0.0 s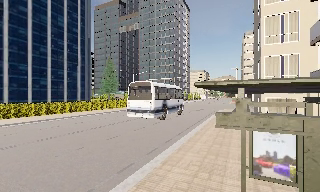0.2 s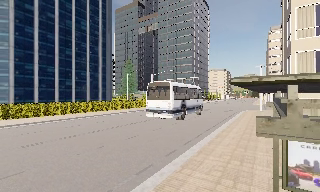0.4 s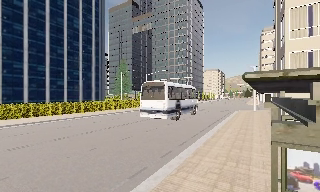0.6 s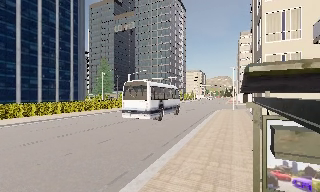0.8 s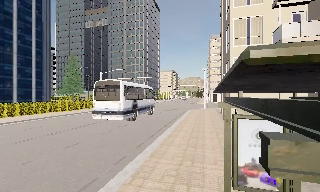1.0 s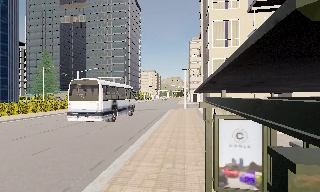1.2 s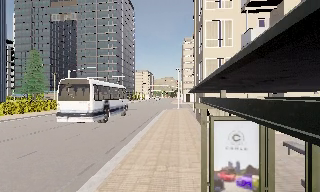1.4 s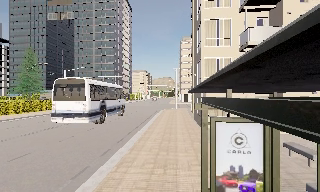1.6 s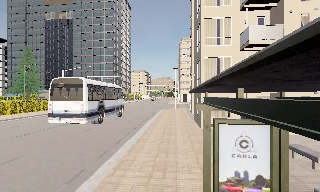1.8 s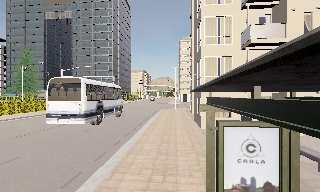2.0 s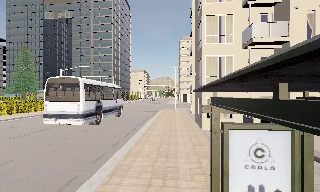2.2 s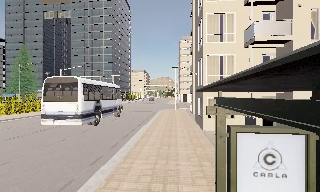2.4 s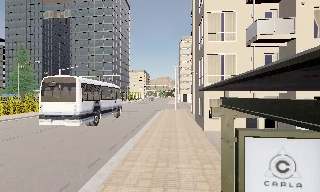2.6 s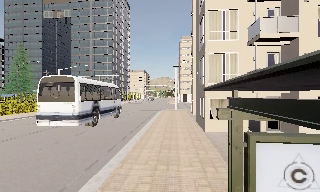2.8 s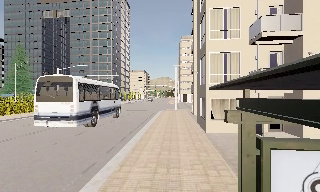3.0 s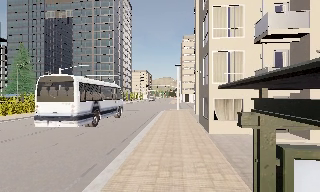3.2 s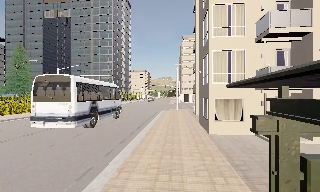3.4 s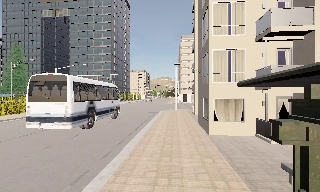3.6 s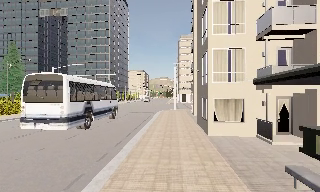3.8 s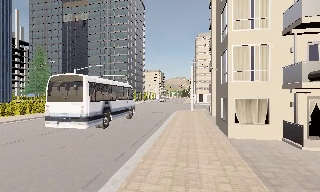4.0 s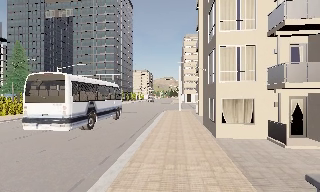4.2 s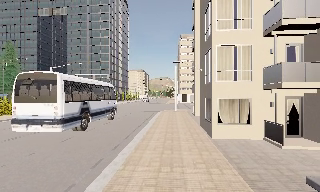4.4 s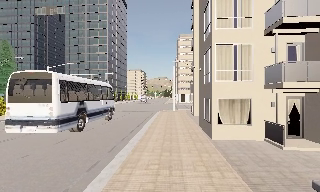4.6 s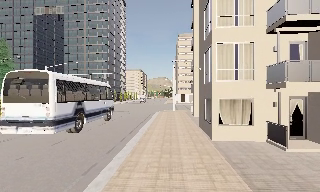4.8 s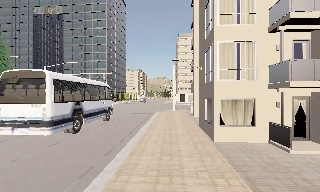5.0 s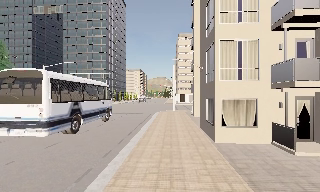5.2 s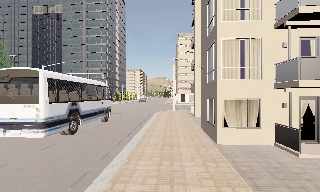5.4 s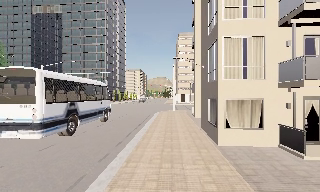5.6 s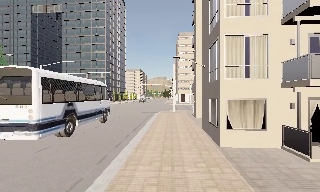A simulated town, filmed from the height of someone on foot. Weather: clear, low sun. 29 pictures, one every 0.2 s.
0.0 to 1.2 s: The scene slides to the left, as the camera pans about 20 degrees to its right. It travels forward, about 1.5 m, so what stands in front looms larger.
1.2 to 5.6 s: The camera travels forward, about 5 m, so what stands in front looms larger.
The film runs forward here.
